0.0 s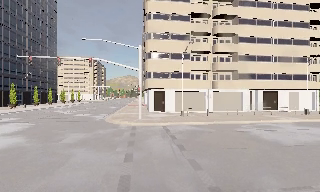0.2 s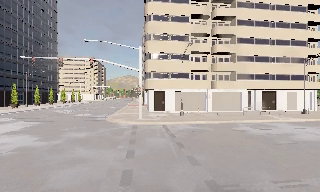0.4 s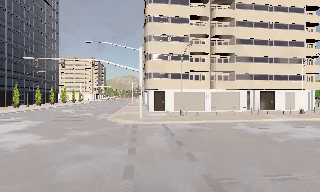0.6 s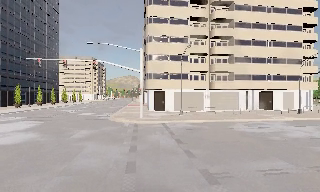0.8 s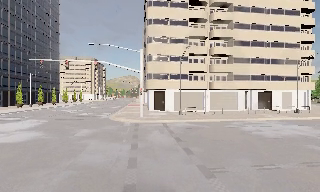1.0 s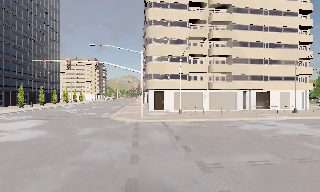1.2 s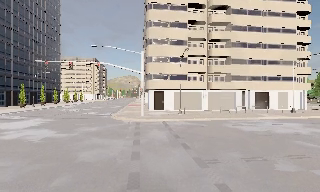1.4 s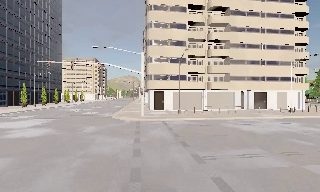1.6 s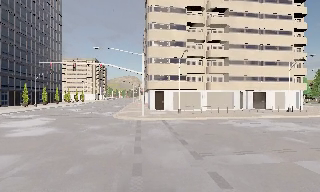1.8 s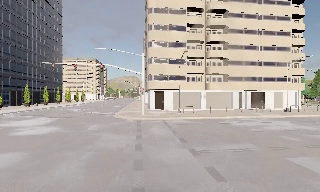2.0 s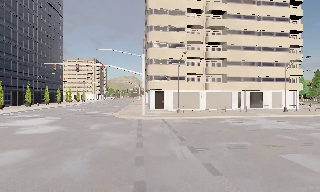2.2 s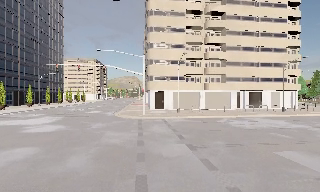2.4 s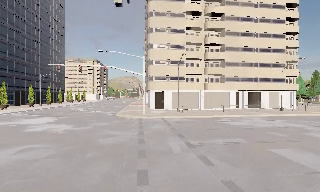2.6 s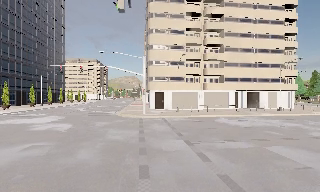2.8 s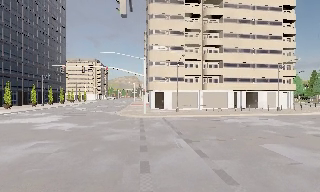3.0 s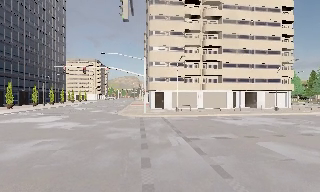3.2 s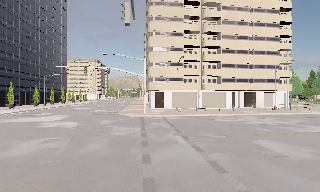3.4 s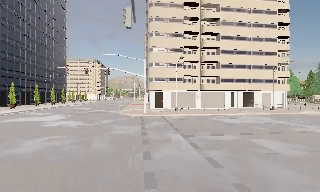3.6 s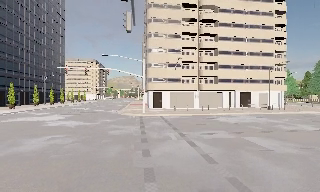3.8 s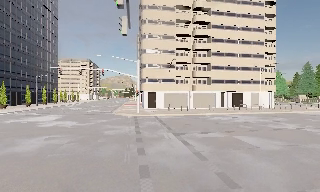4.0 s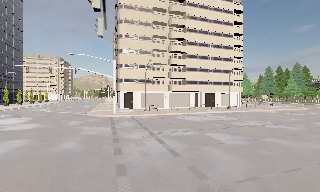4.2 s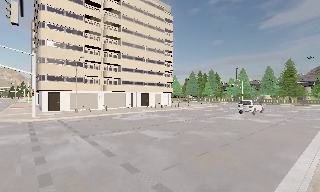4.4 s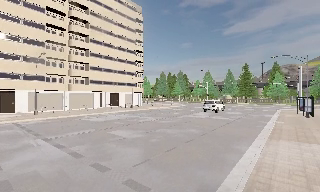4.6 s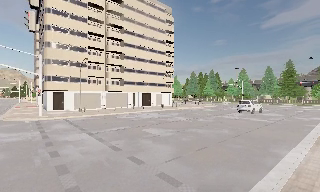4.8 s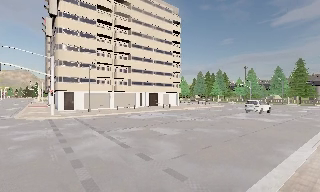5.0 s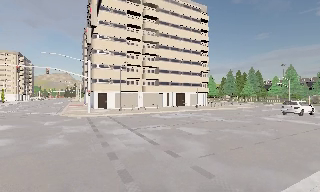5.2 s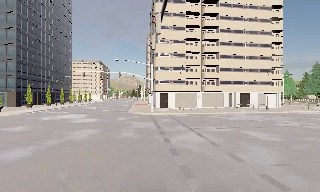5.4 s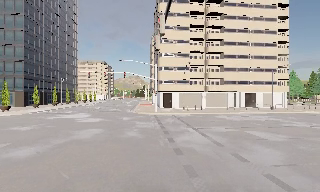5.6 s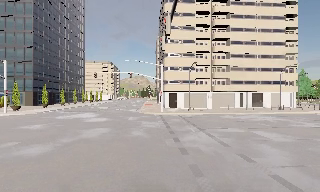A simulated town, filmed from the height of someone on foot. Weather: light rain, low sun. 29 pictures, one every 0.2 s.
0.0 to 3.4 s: The camera travels backward, about 6 m, so what stands in front gets smaller.
3.4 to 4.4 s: The camera swings to its right by about 45 degrees, and the scene slides to the left. It travels backward, about 2 m.
4.4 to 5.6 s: The camera pans to its left, which is counterclockwise from overhead, by about 45 degrees. It travels backward, about 1.5 m. It loses speed.
The film runs backward here.
